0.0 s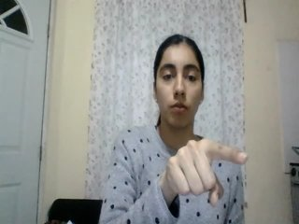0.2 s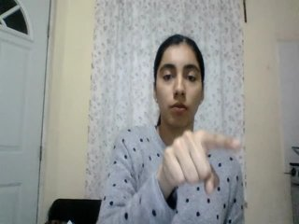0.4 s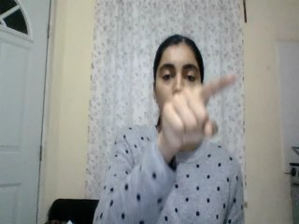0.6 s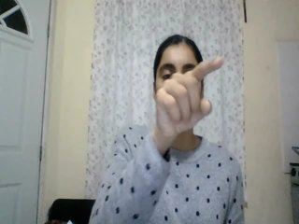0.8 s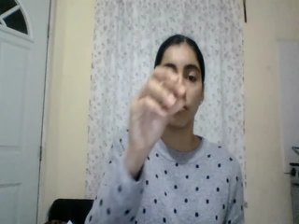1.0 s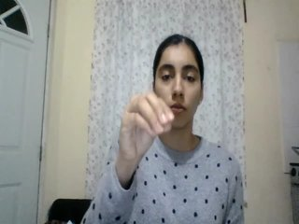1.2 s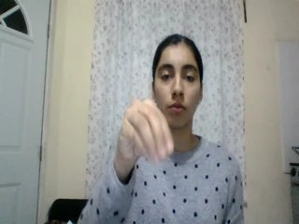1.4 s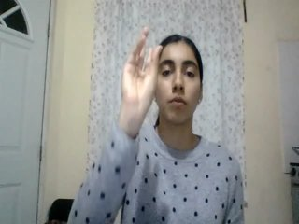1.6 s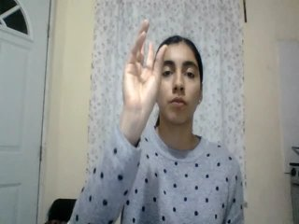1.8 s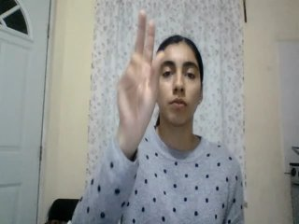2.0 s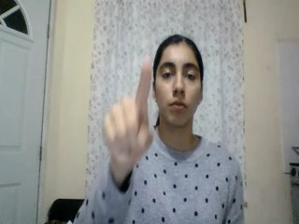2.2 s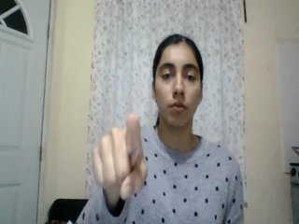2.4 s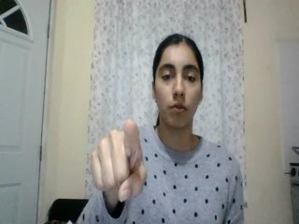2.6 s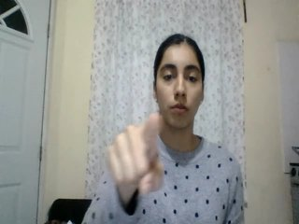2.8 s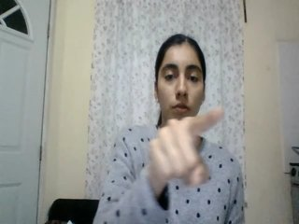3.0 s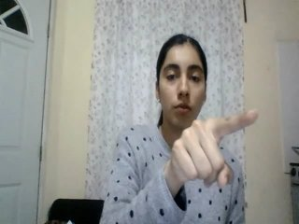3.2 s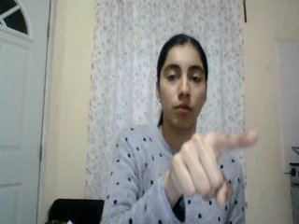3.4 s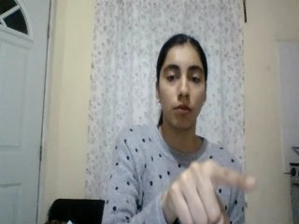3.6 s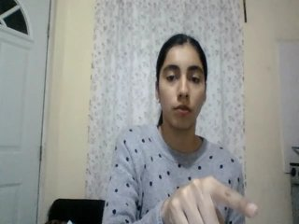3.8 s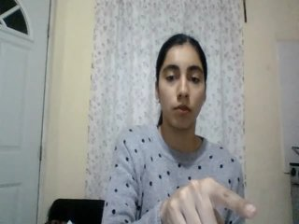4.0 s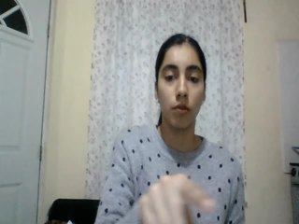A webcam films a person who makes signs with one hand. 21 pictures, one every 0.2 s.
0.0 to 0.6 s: Pointing with one finger.
0.7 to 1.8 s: On the screen the hand sweeps upward. The name of the sign: Throw up.
1.9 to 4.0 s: Pointing with one finger.
